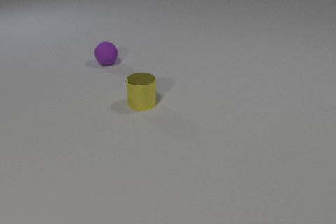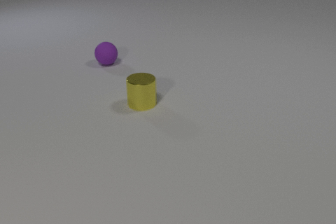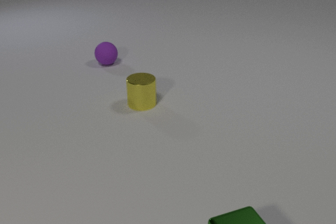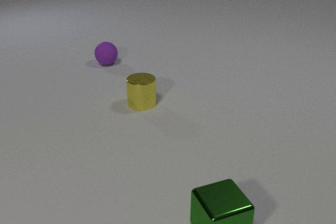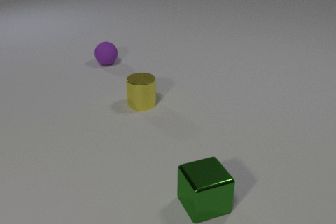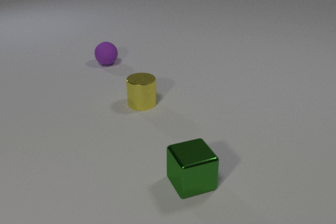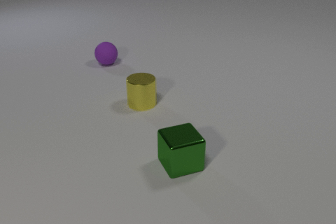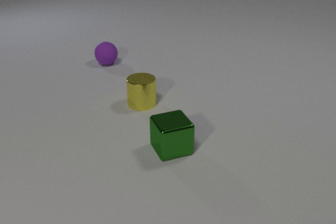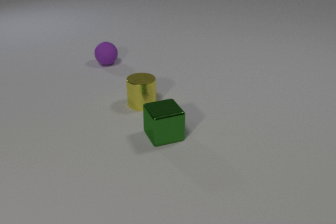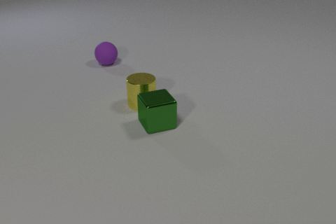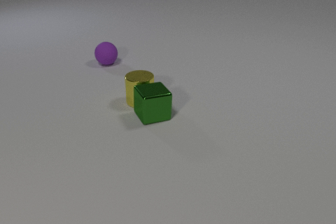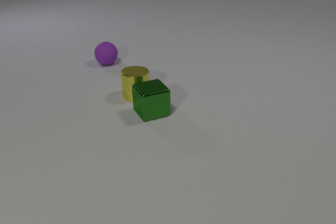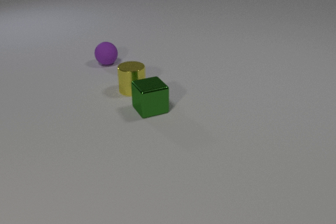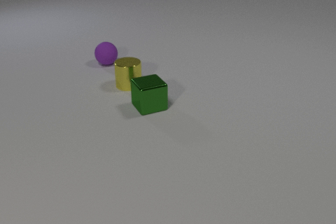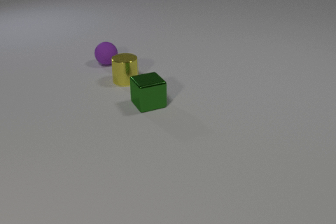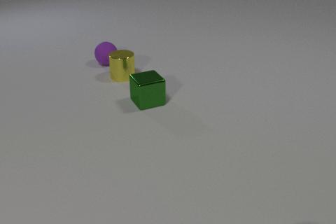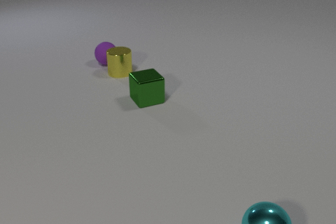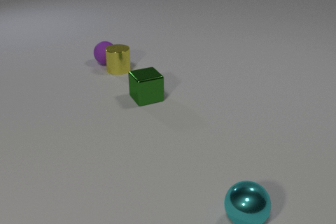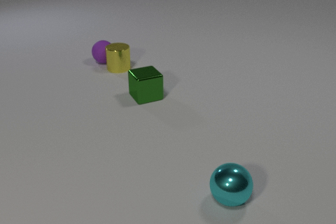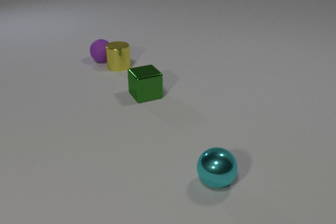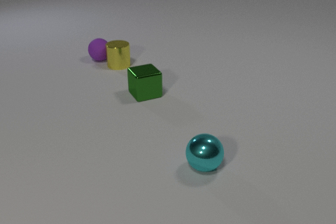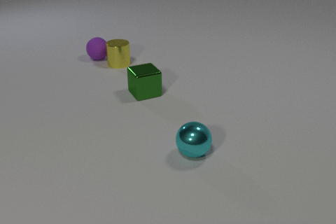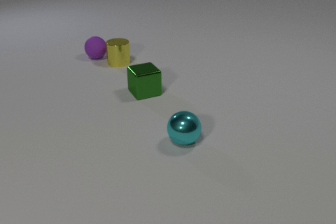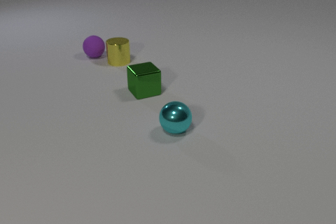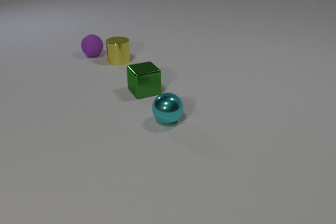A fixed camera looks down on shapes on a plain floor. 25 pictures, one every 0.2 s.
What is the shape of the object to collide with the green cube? cylinder.
What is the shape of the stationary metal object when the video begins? cylinder.
How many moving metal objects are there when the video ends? 3.
0.0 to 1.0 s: The green metal cube comes in at the bottom edge, slides away from the camera and to the left.
1.0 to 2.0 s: The green metal cube slides away from the camera. The green metal cube and the yellow metal cylinder collide.
2.0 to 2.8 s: The green metal cube slides away from the camera. The yellow metal cylinder slides away from the camera.
2.8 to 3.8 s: The green metal cube slides away from the camera. The yellow metal cylinder slides away from the camera. The purple rubber sphere rolls away from the camera and to the left. The cyan metal sphere comes in at the bottom edge, rolls away from the camera and to the left. The yellow metal cylinder and the purple rubber sphere collide.
3.8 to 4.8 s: The green metal cube slides away from the camera. The yellow metal cylinder slides away from the camera. The purple rubber sphere rolls away from the camera and to the left. The cyan metal sphere rolls away from the camera and to the left.
